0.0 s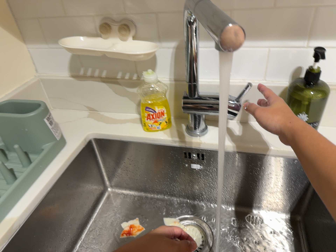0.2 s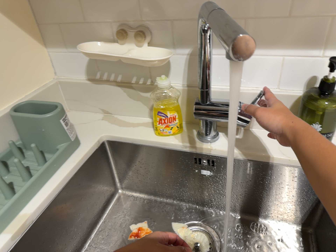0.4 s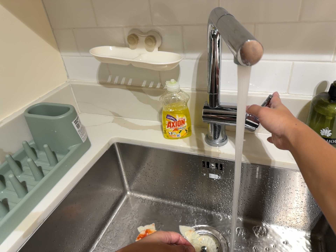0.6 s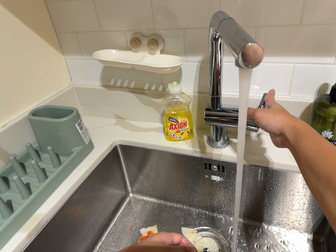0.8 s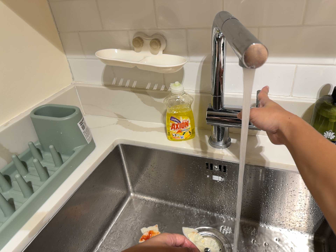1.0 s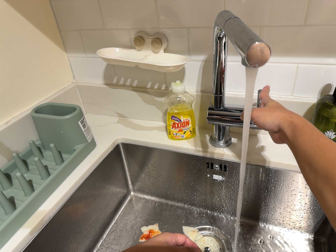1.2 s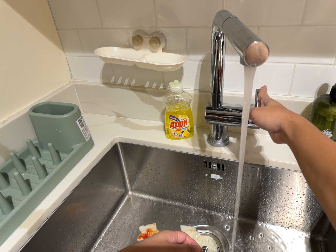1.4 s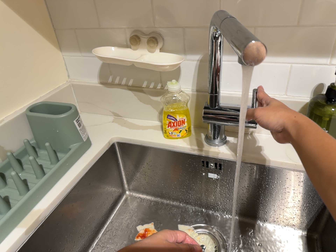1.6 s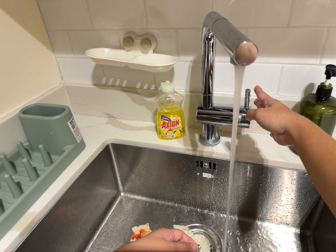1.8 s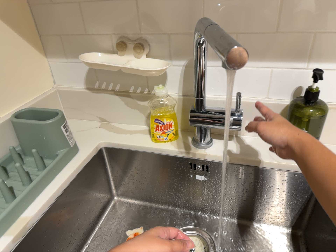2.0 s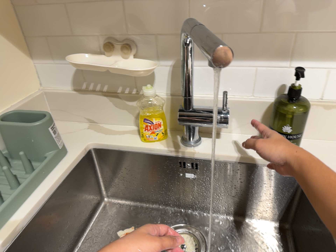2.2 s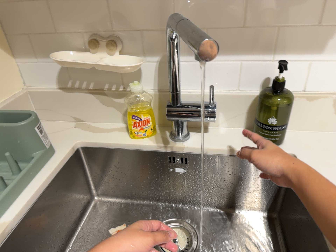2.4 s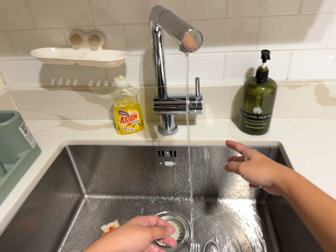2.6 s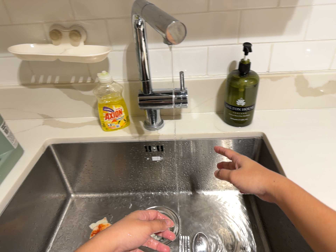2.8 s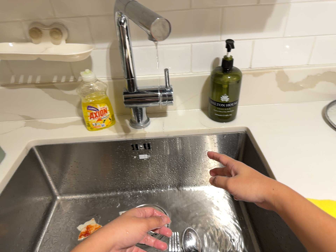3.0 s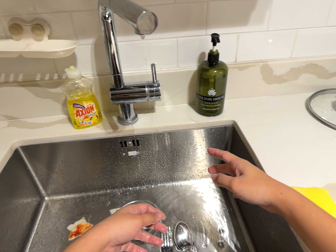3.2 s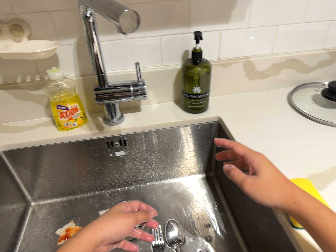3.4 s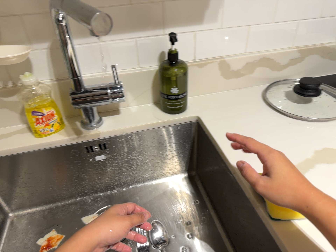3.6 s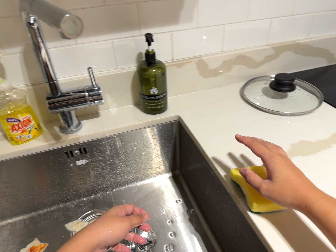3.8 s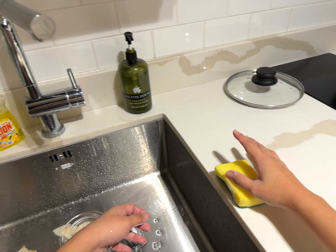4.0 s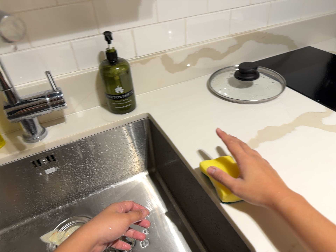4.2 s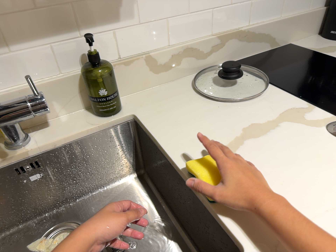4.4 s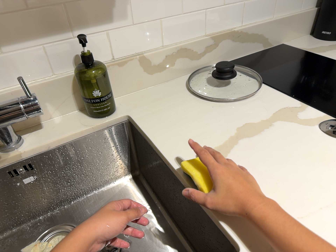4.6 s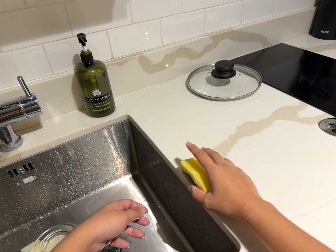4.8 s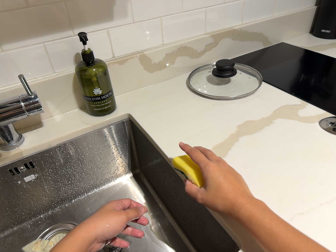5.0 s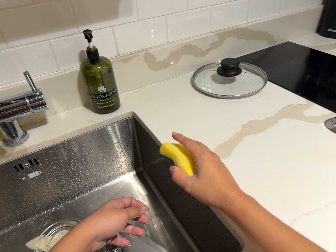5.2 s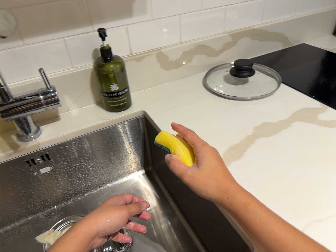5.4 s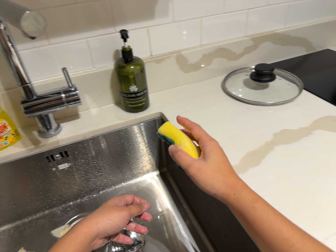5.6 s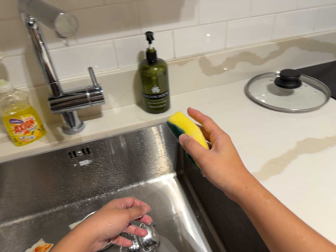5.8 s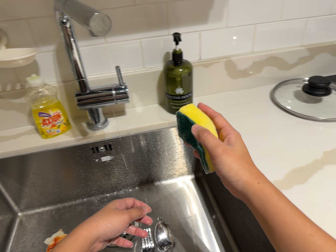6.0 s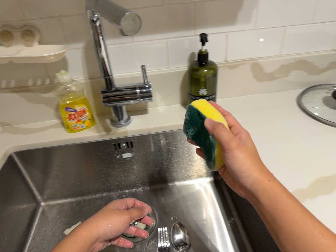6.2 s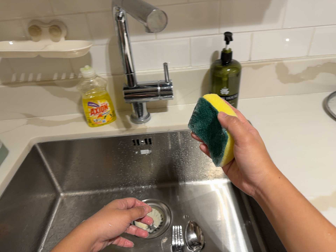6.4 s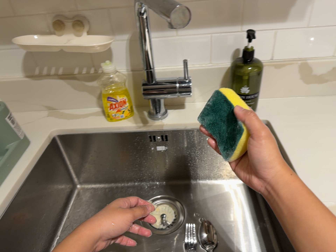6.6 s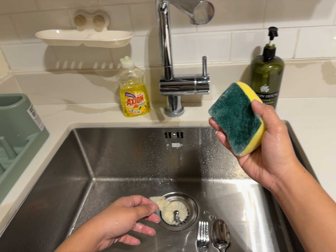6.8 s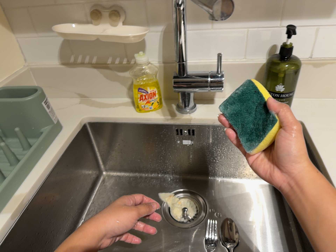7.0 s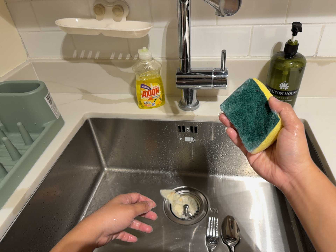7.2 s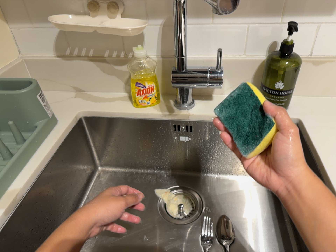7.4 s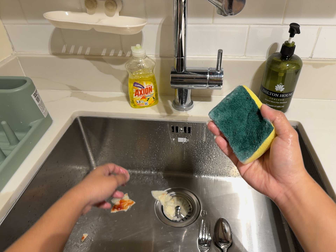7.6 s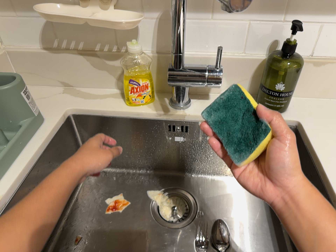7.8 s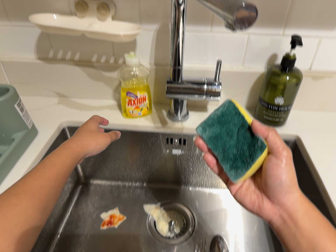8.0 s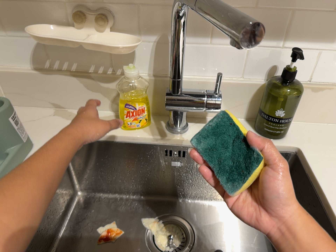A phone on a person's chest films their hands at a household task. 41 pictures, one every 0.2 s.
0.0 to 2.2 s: The camera shifts only a little, or ends up much as it began.
2.2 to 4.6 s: The scene slides to the left, as the camera pans about 30 degrees to its right. It rolls about its line of sight by about 25 degrees, and the scene rotates counterclockwise.
4.6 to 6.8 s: The camera swings to its left by about 30 degrees, and the scene slides to the right. It travels to its left, about 6 cm, so close, fixed things drift to the right. It rolls about its line of sight by about 25 degrees, and the scene rotates clockwise.
6.8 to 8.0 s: The camera travels forward and toward the top of its view, about 9 cm, so what stands in front looms larger.
The film runs forward here.
